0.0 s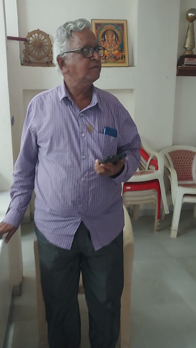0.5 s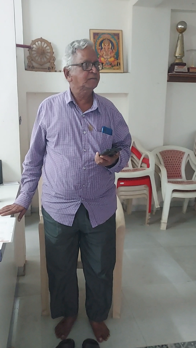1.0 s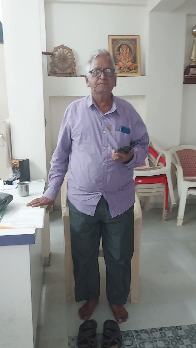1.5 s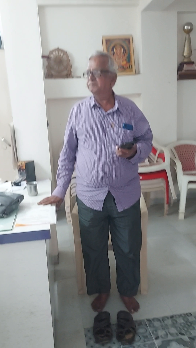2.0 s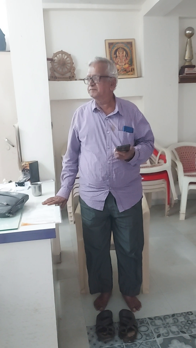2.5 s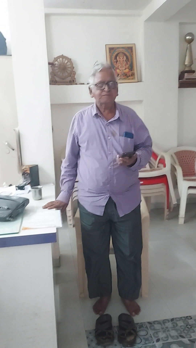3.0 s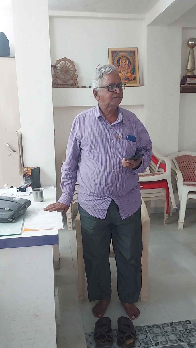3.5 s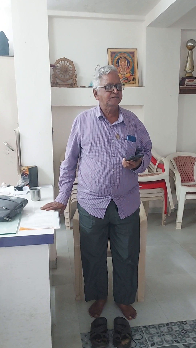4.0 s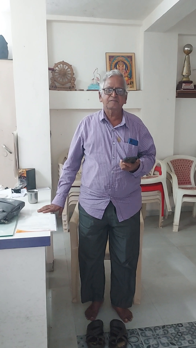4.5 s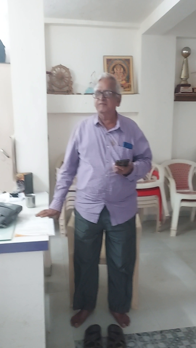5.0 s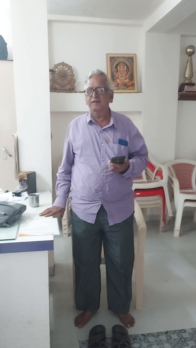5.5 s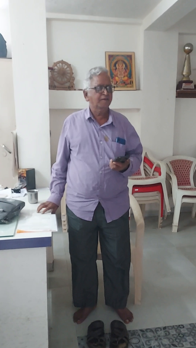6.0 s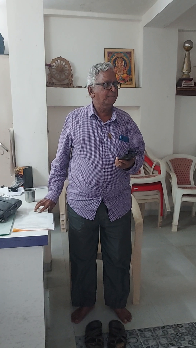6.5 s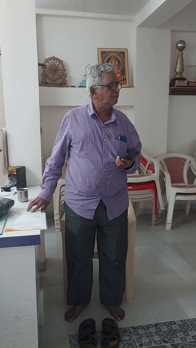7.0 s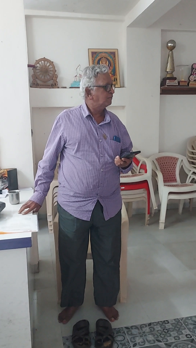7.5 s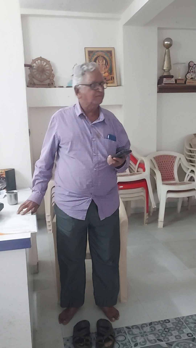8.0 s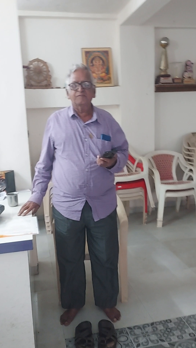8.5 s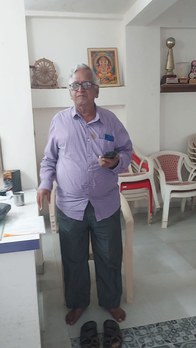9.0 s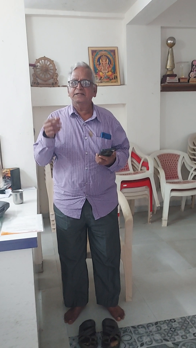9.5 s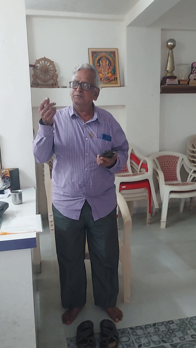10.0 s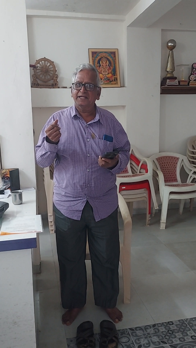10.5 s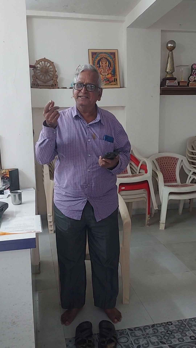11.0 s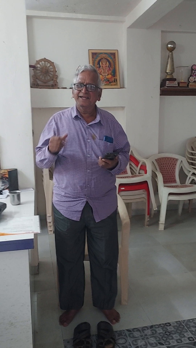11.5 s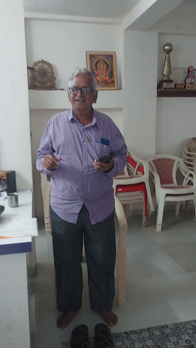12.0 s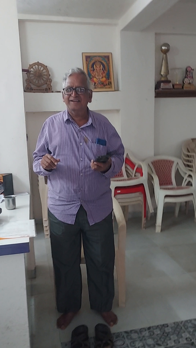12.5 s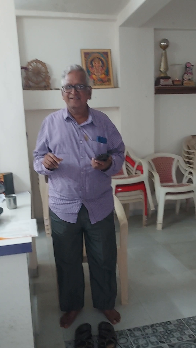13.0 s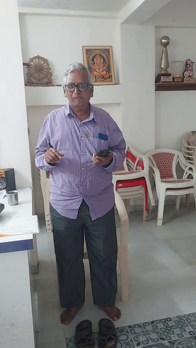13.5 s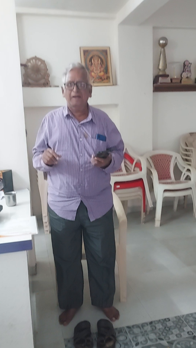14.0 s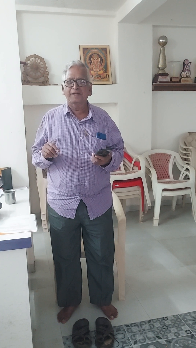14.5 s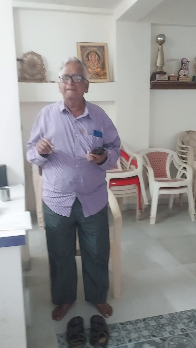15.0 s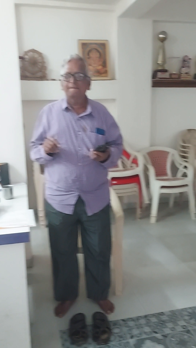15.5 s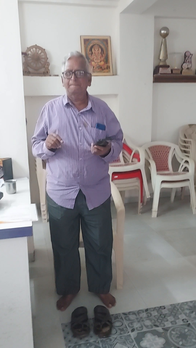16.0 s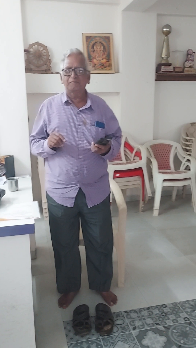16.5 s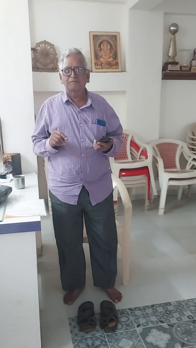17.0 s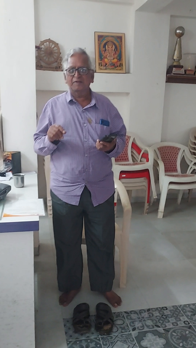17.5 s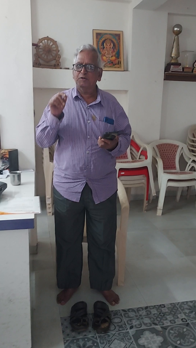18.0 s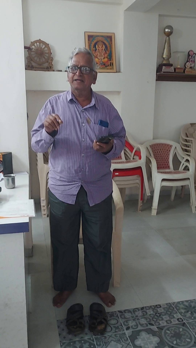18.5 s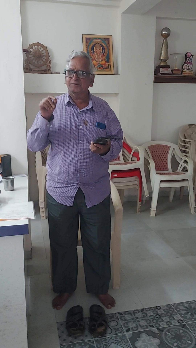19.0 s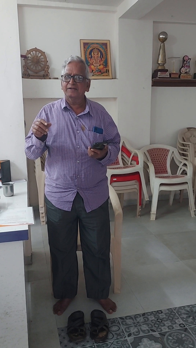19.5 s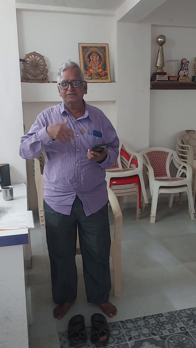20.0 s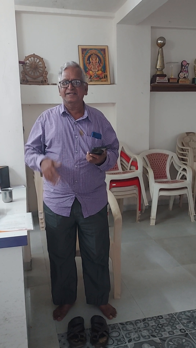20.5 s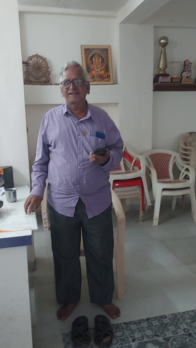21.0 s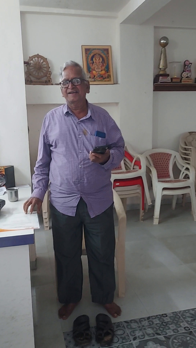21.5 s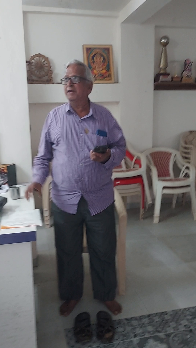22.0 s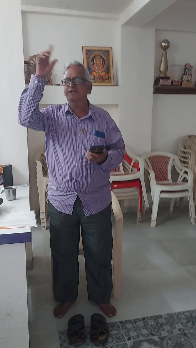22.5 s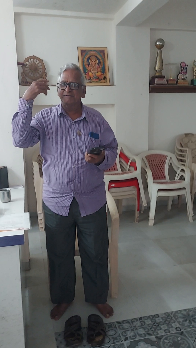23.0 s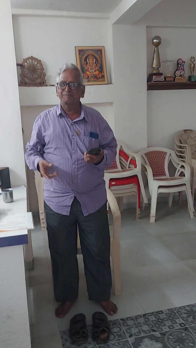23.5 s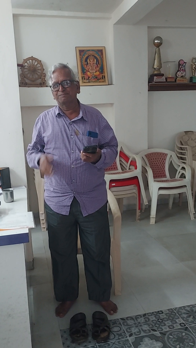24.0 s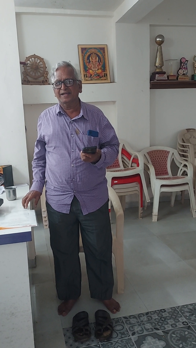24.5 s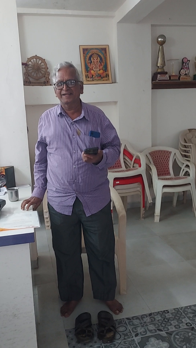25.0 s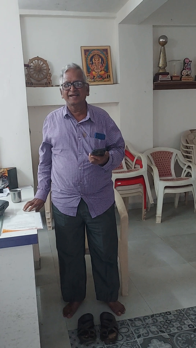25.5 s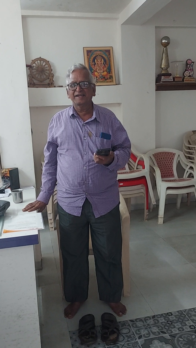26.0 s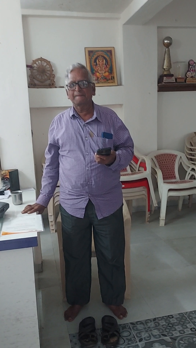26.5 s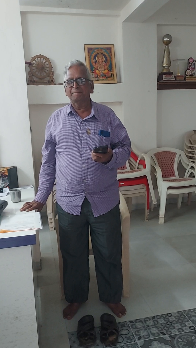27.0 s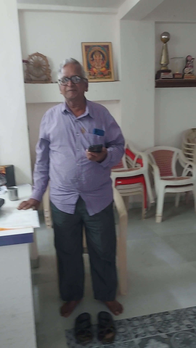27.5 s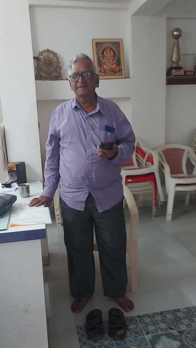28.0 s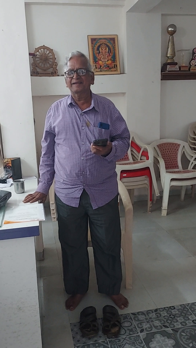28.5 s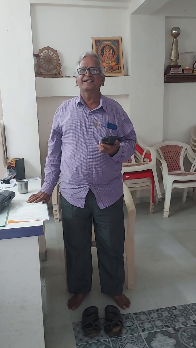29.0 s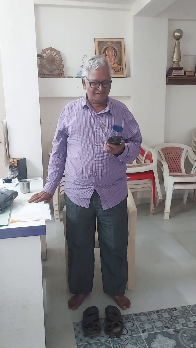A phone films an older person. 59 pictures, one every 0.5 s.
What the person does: Standing.
